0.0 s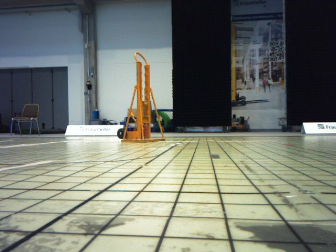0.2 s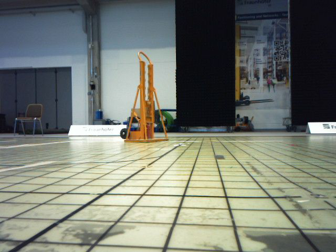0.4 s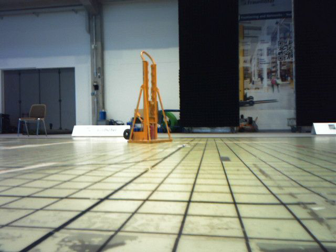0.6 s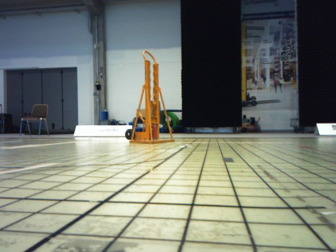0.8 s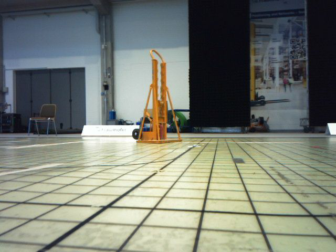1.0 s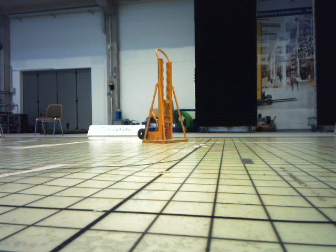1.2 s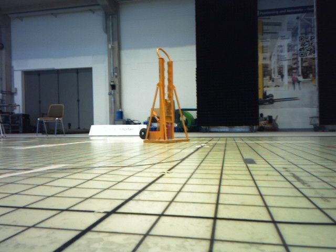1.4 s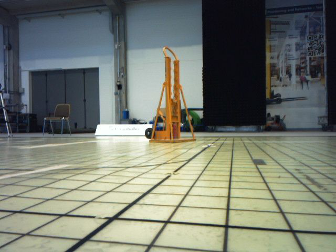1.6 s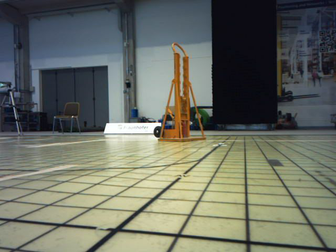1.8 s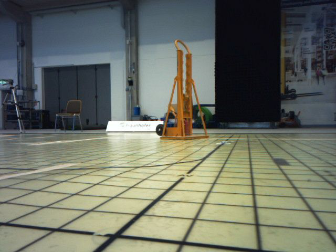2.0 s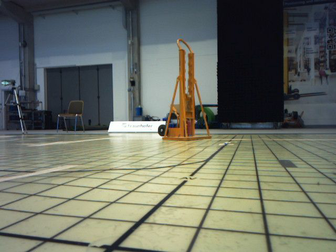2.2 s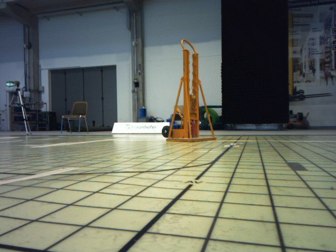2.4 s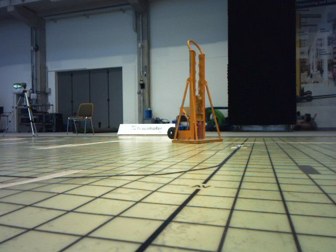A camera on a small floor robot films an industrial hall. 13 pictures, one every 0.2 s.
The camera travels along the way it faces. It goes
forward.
0.0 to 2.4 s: The camera swings to its left by about 10 degrees, and the scene slides to the right. It travels forward, about 0.5 m, so what stands in front looms larger.
The film runs forward here.
